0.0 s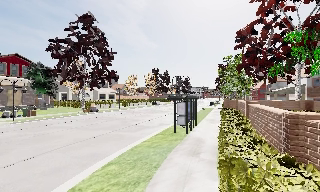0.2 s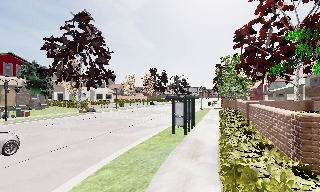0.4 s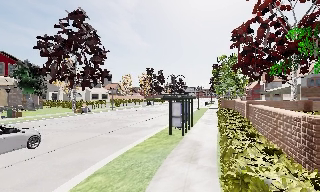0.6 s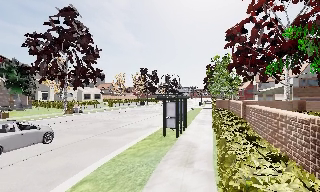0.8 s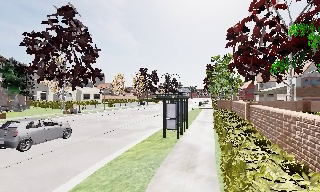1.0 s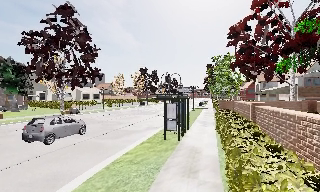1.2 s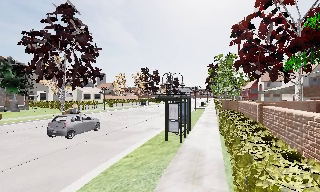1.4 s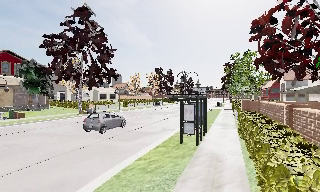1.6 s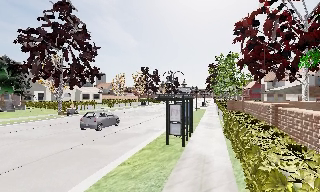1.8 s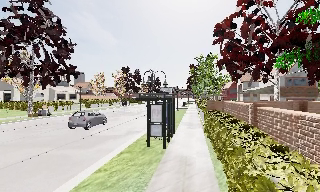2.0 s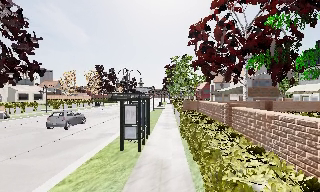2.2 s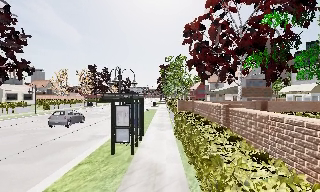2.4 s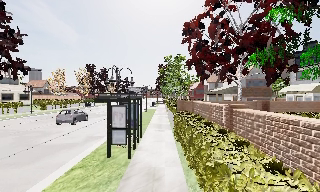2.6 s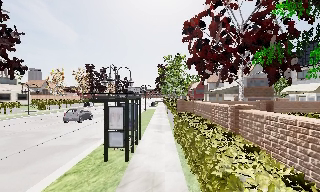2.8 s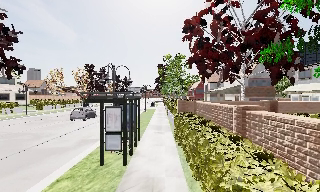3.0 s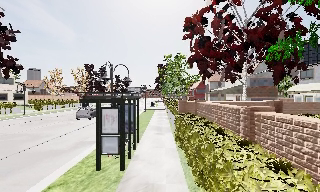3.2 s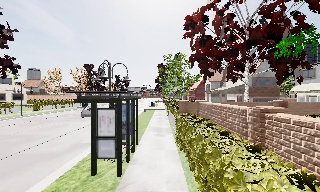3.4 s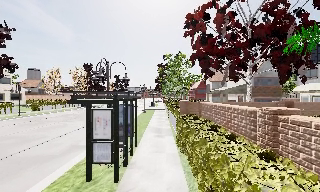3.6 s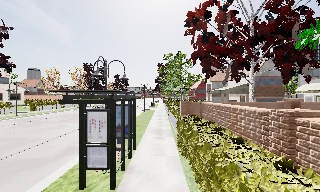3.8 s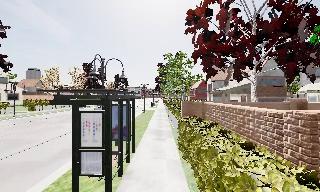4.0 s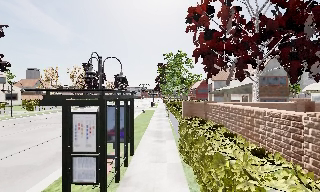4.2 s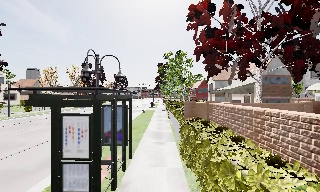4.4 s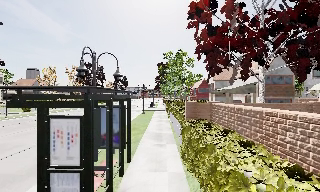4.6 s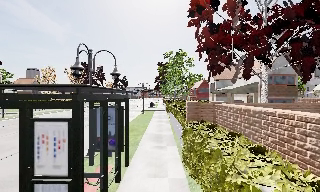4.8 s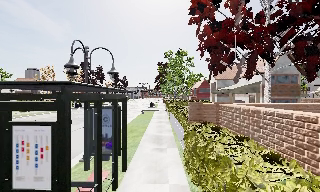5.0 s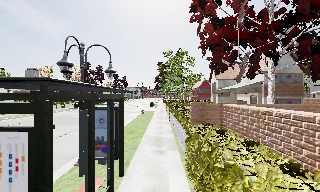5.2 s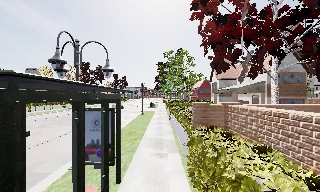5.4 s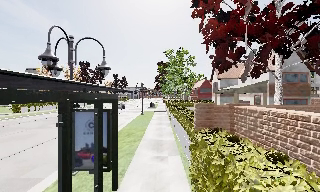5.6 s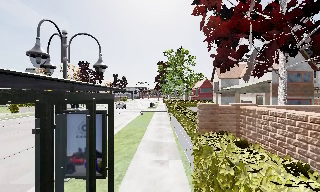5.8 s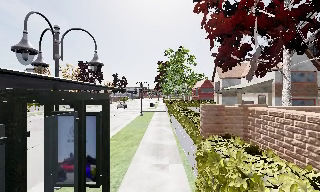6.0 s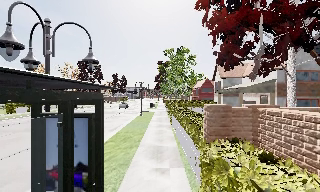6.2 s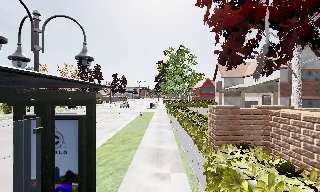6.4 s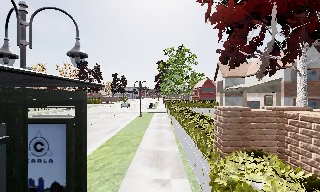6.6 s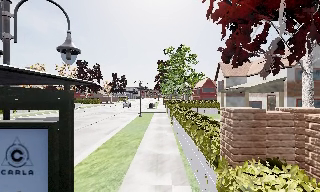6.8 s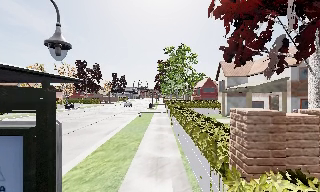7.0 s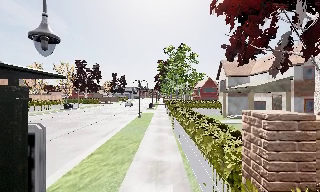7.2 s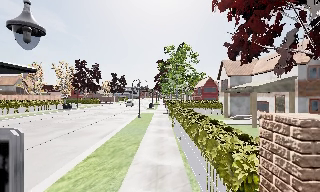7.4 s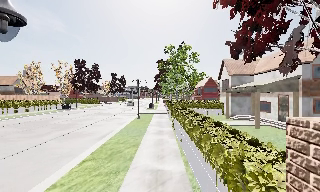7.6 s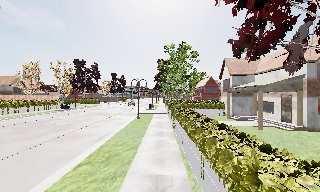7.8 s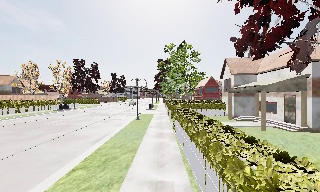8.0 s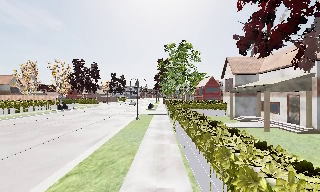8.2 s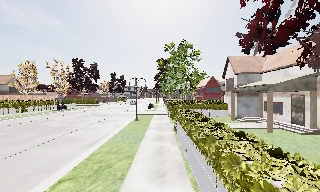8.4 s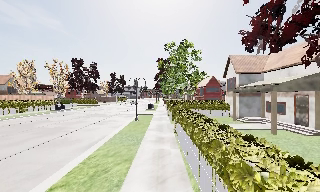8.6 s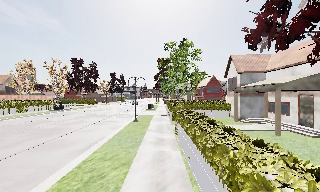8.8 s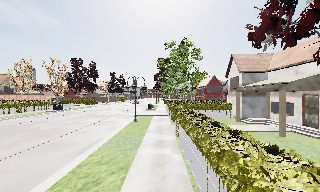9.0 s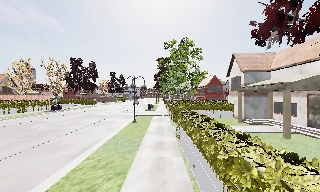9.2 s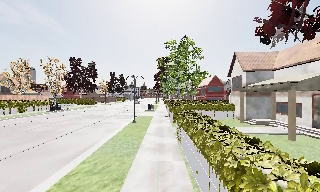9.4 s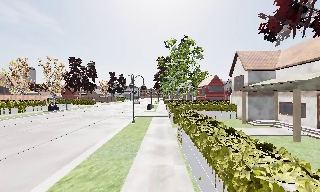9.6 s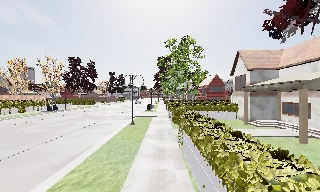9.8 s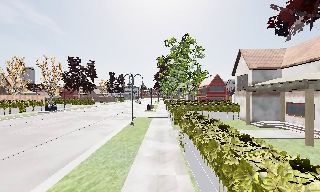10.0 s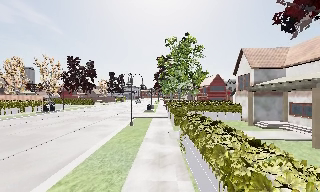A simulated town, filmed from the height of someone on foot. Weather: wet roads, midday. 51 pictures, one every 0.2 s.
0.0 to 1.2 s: The camera travels forward, about 2 m, so what stands in front looms larger.
1.2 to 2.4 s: The scene slides to the left, as the camera pans about 20 degrees to its right. It travels forward, about 2.5 m, so what stands in front looms larger.
2.4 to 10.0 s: The camera travels forward, about 14 m, so what stands in front looms larger.
The film runs forward here.
